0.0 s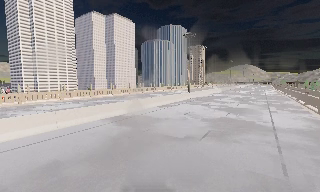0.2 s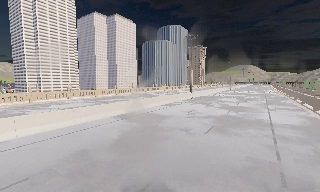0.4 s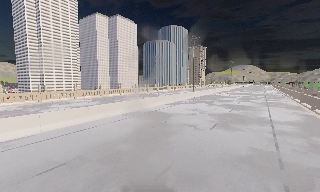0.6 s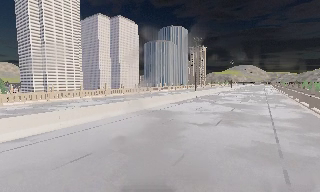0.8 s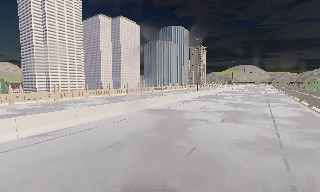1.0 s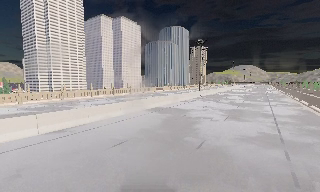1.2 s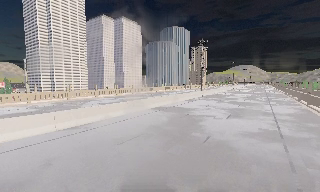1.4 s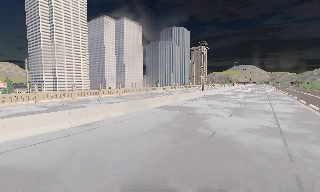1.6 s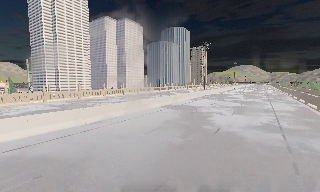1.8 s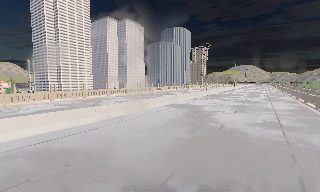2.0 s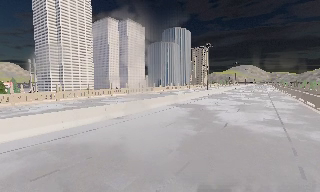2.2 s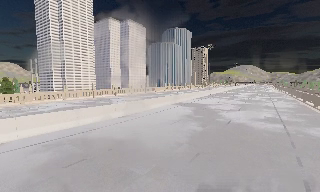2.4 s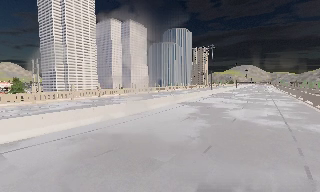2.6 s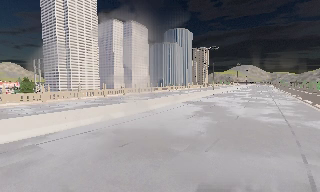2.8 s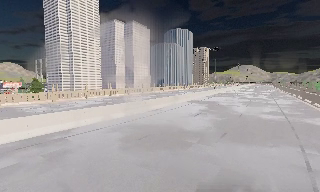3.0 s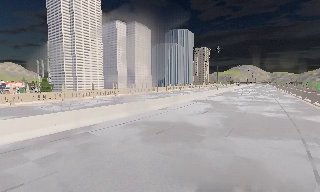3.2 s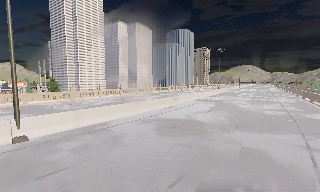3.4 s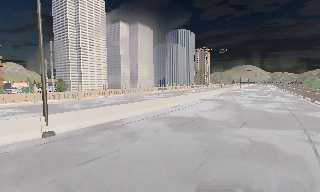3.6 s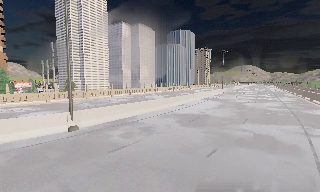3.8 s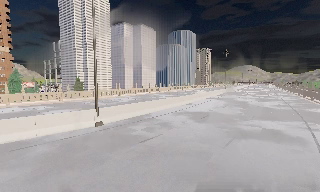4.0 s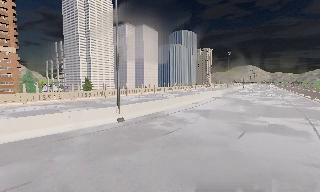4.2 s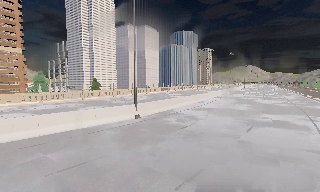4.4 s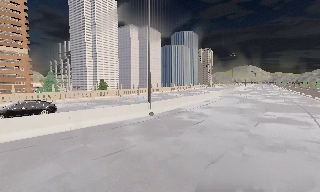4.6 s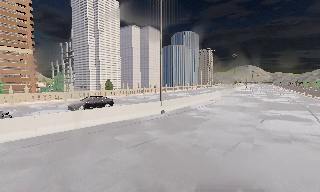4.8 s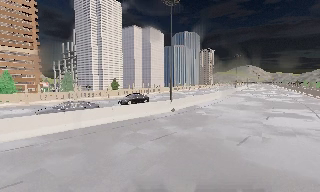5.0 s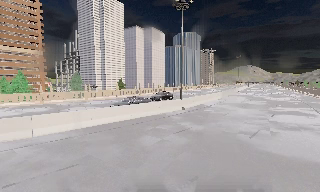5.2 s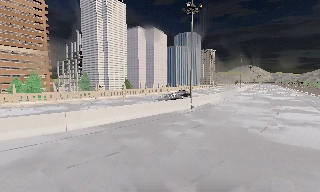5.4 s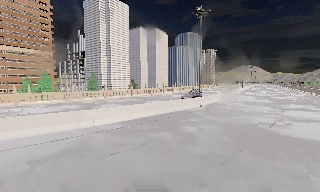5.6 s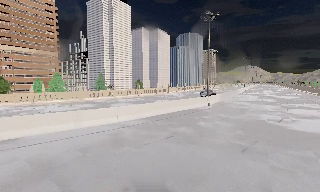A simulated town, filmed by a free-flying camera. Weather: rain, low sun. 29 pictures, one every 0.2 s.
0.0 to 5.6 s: The camera travels backward and to its left, about 35 m, so what stands in front gets smaller. It gains speed.
The film runs backward here.
